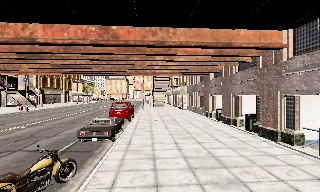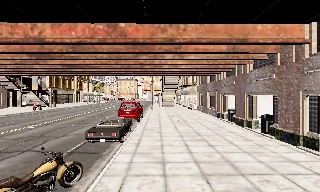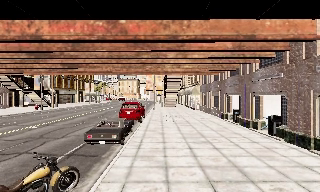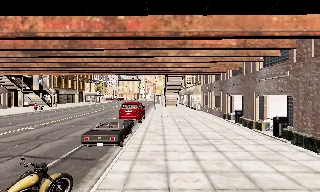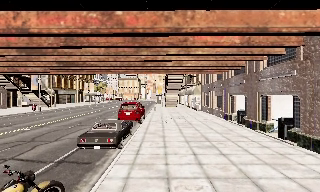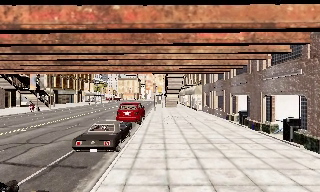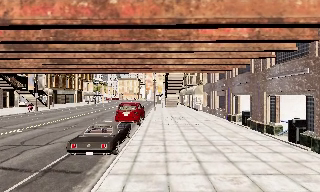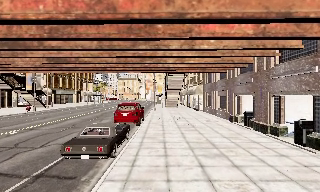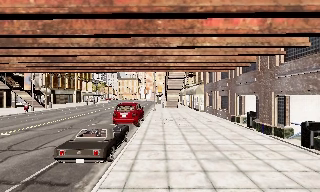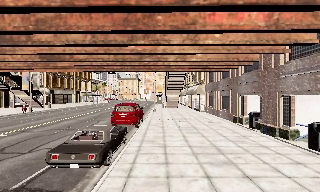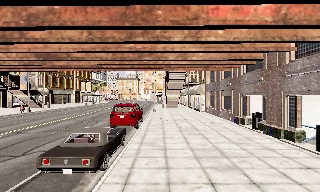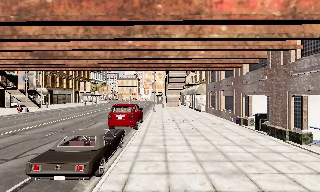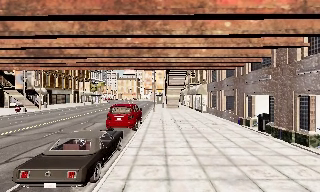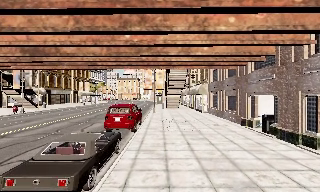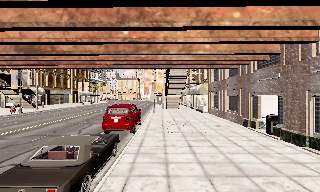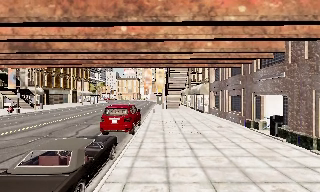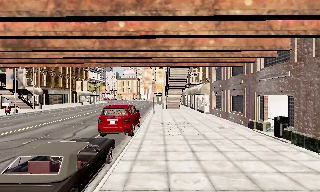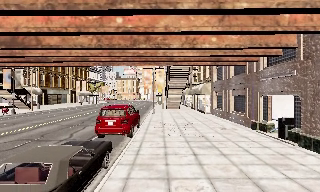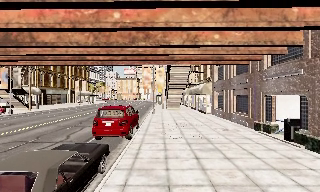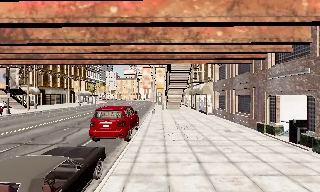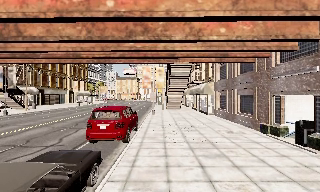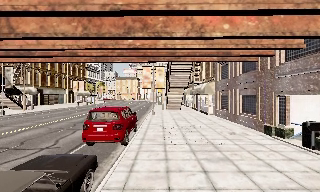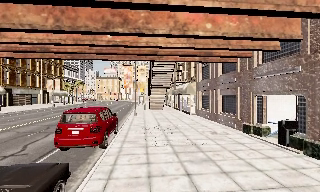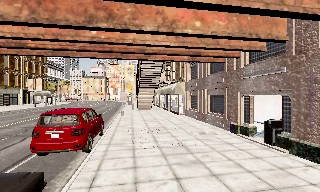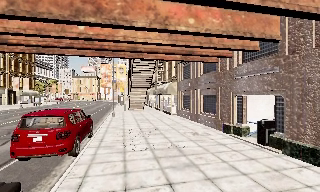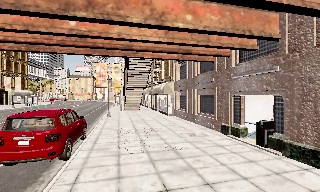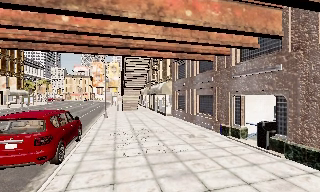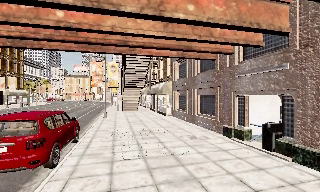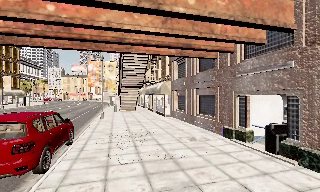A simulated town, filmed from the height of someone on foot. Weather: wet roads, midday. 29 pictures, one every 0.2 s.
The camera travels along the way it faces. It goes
forward.
0.0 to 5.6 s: The scene slides to the left, as the camera pans about 10 degrees to its right. It travels forward, about 10 m, so what stands in front looms larger.
The film runs forward here.
